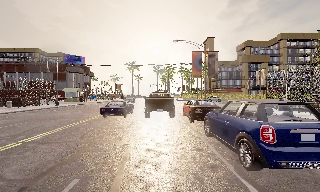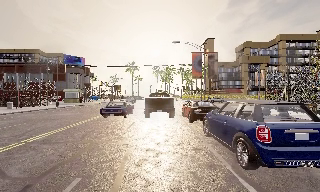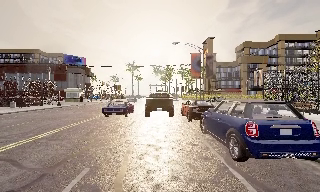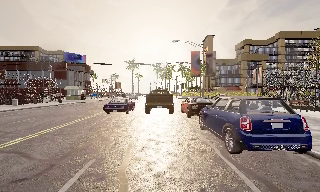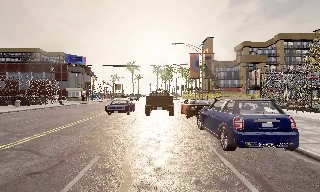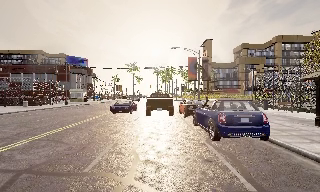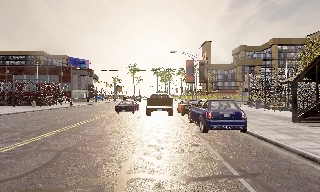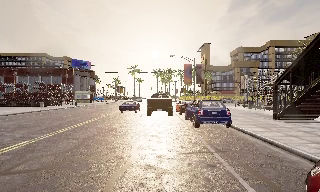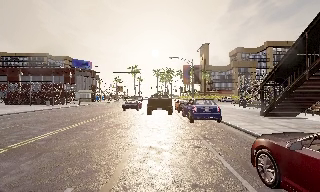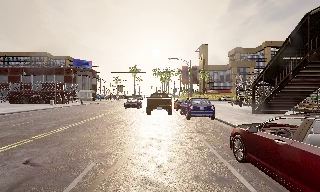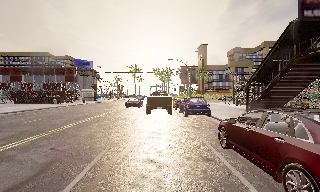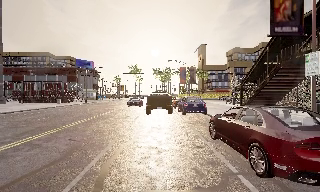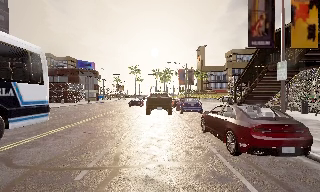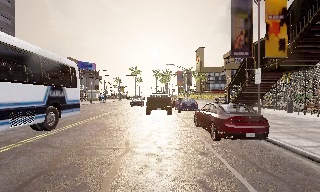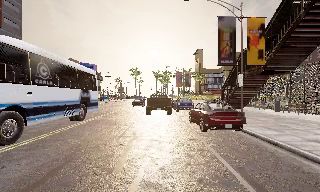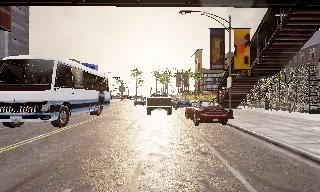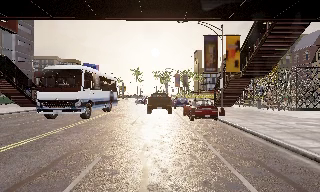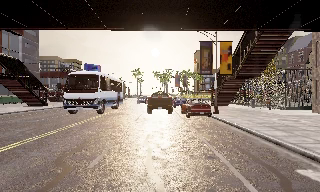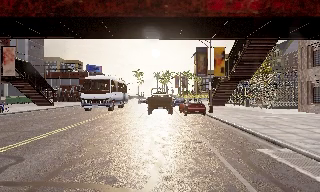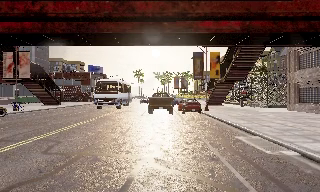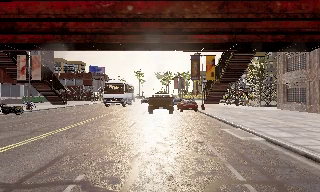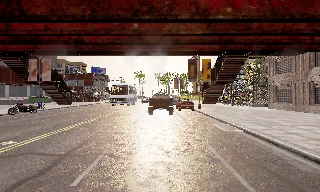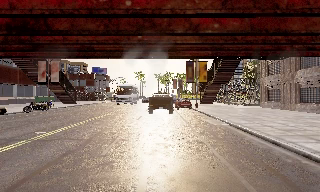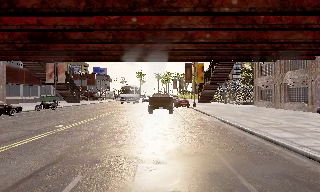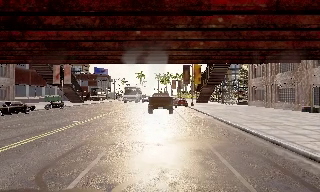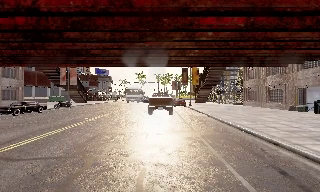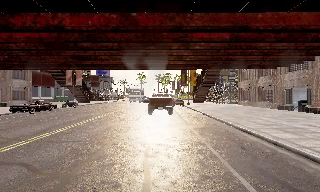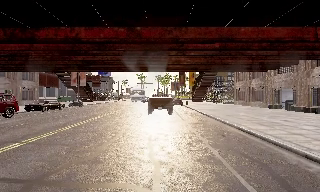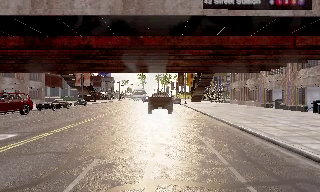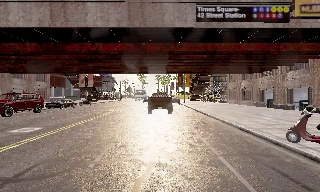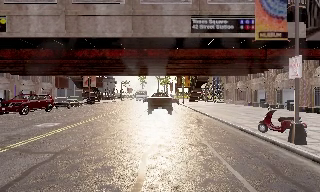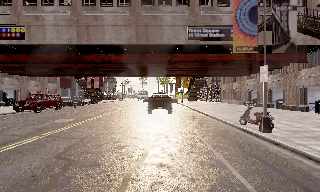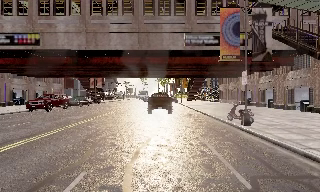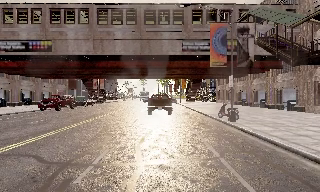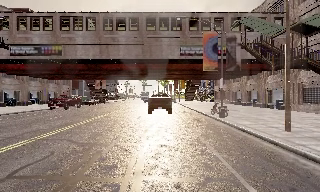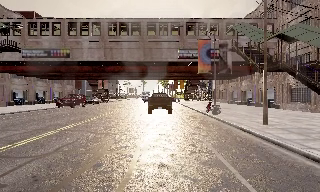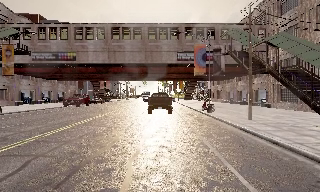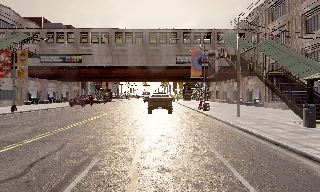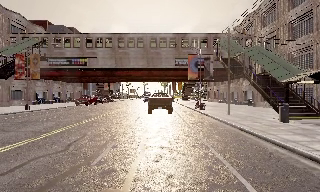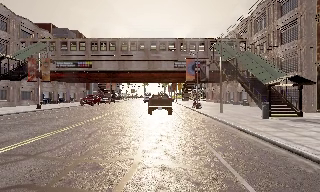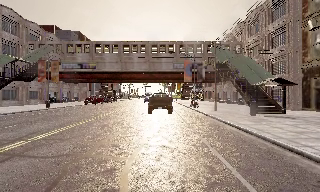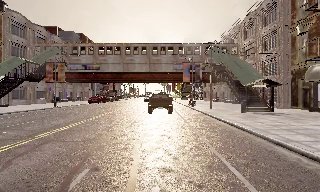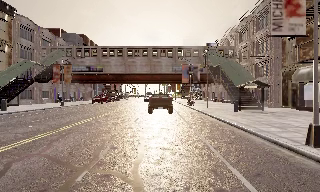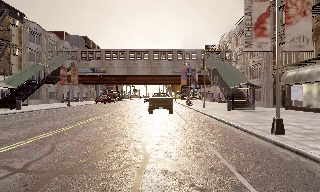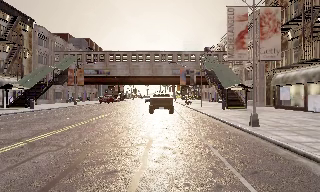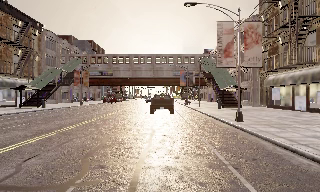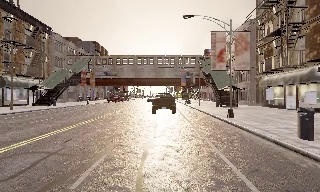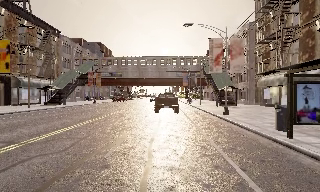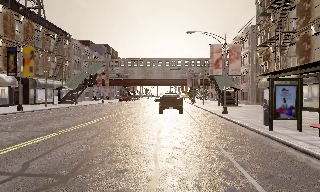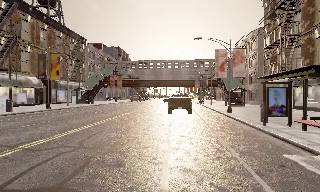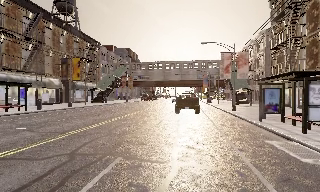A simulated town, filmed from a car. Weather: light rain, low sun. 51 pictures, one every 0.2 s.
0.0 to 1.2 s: The camera travels backward, about 4 m, so what stands in front gets smaller. It gains speed.
1.2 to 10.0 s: The scene slides to the right, as the camera pans about 10 degrees to its left. It travels backward, about 70 m, so what stands in front gets smaller.
The film runs backward here.
